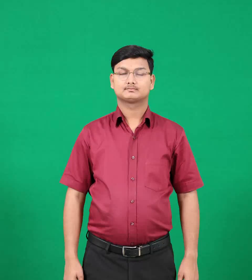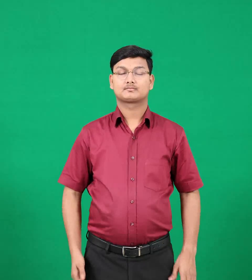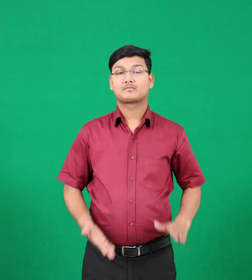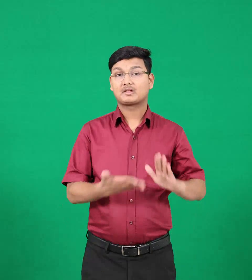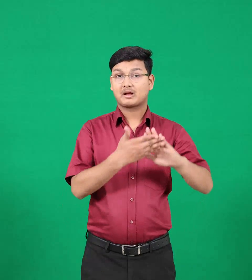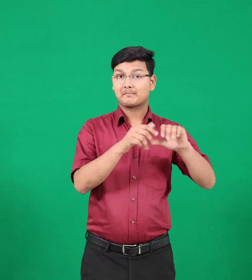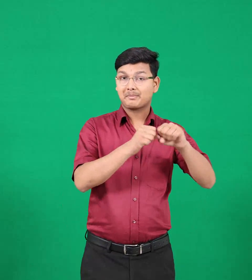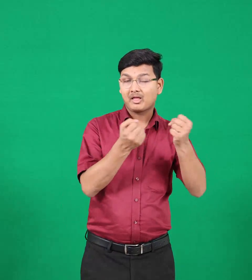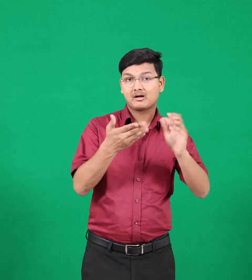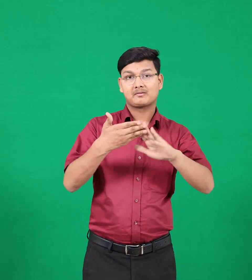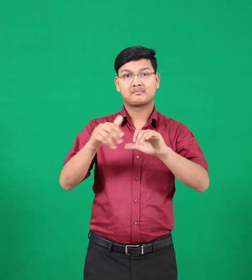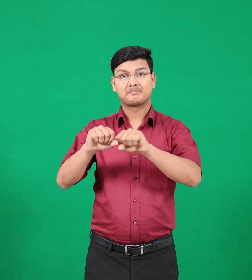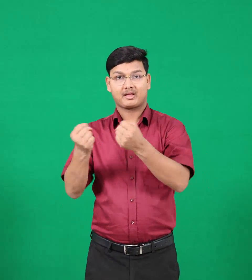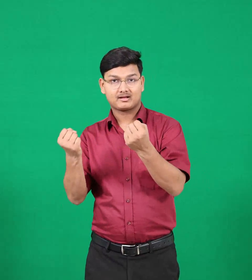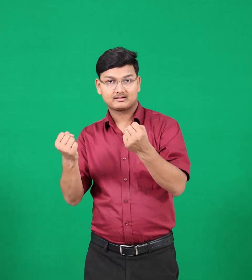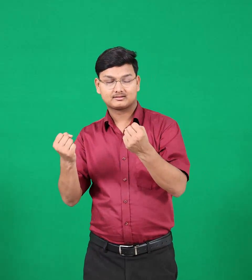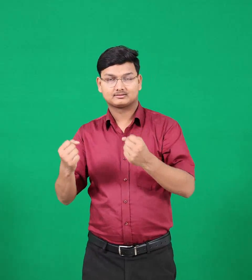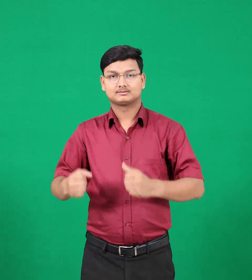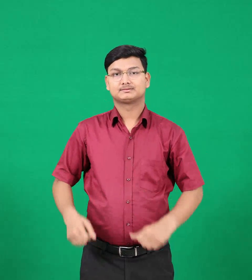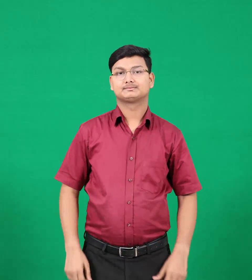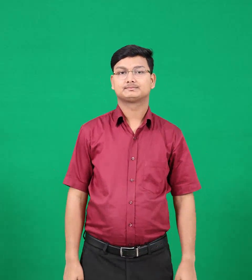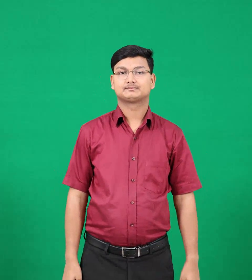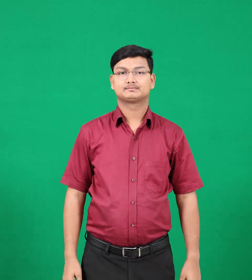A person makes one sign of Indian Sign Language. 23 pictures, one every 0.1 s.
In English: divorces
